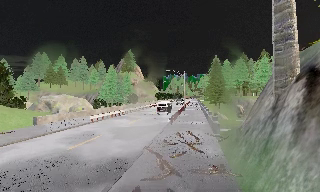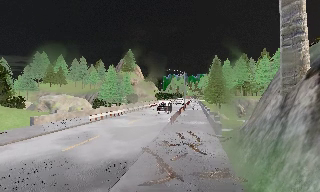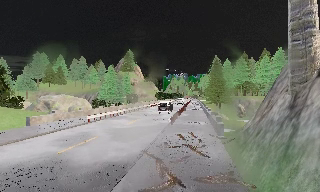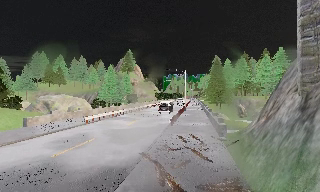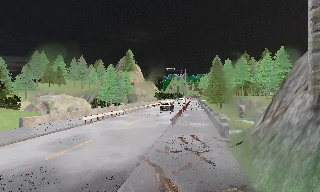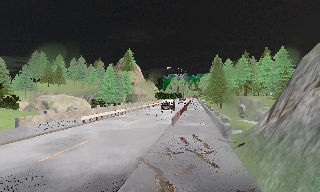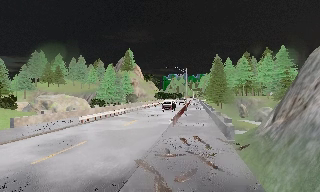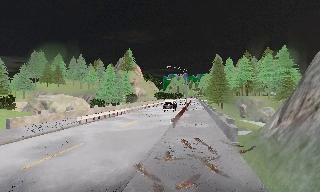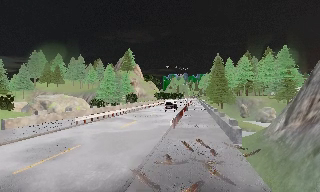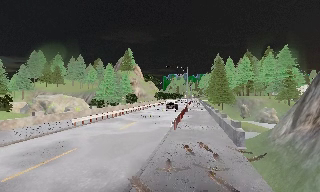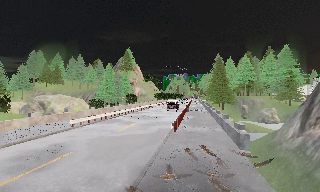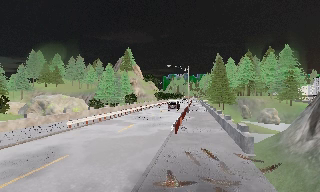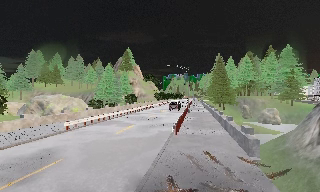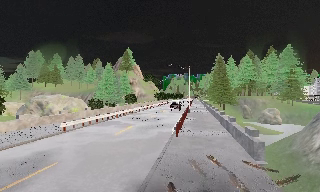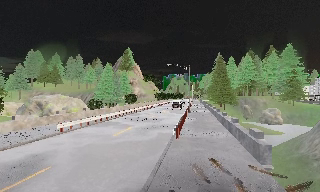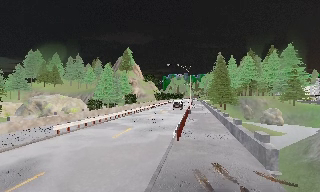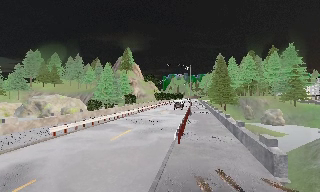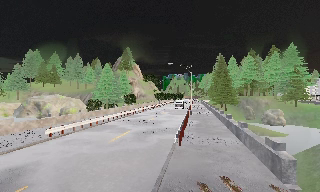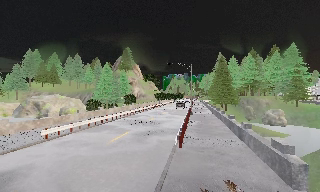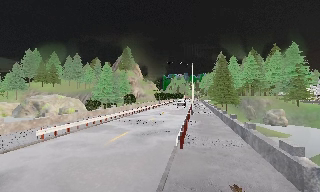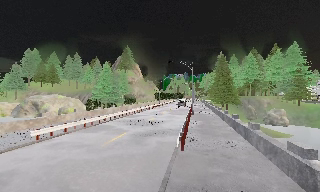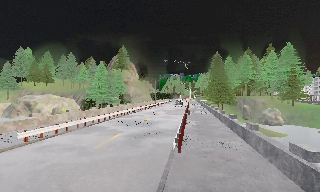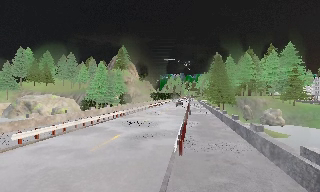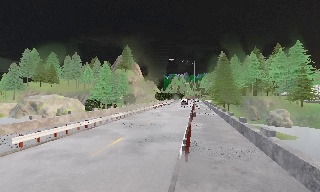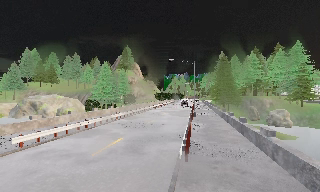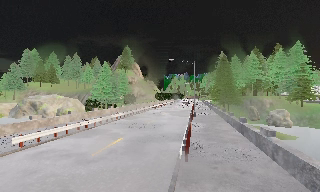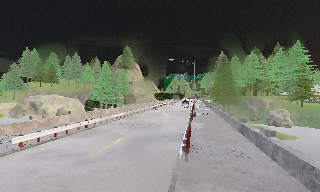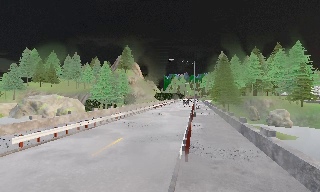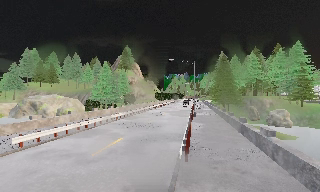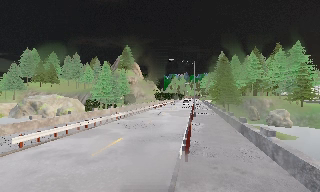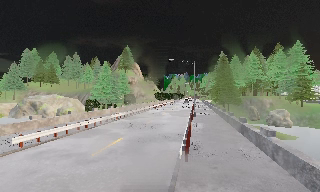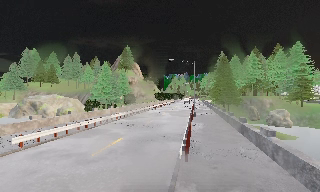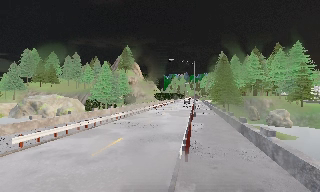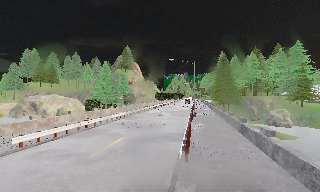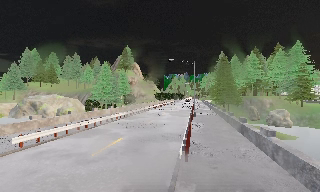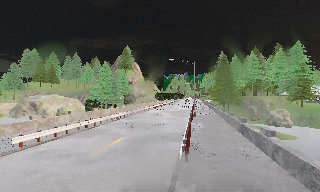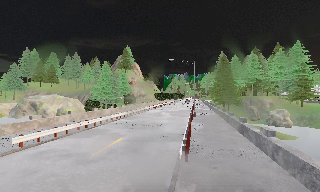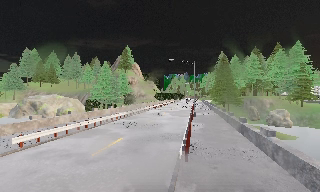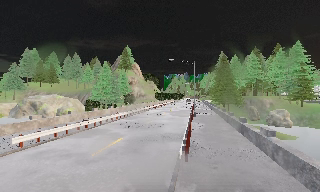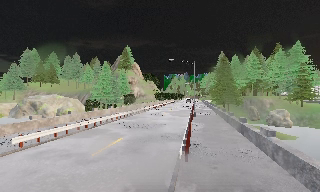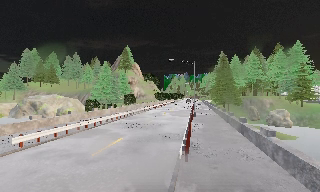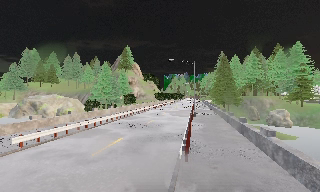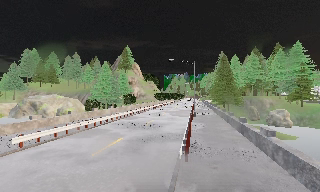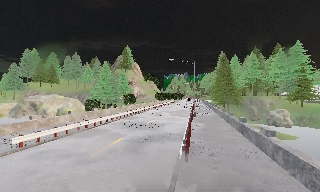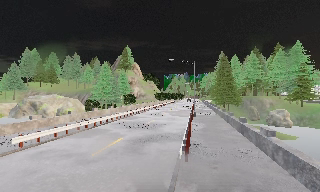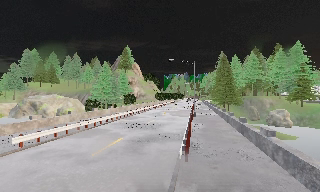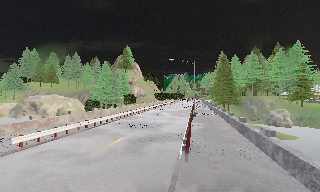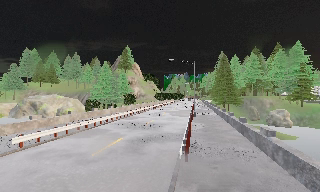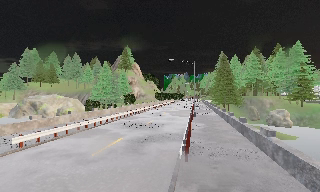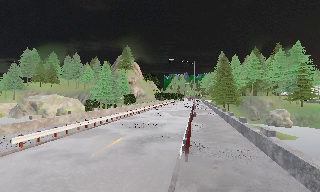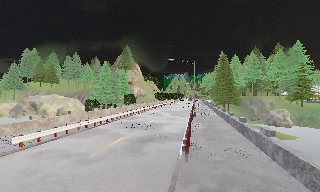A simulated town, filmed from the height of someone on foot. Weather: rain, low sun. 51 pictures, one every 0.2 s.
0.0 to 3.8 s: The camera travels forward, about 7 m, so what stands in front looms larger.
3.8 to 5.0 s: The camera travels forward, about 1.5 m, so what stands in front looms larger. It loses speed.
5.0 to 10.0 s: The camera keeps its place and its aim.
The film runs forward here.
